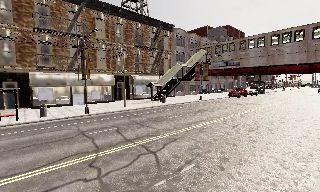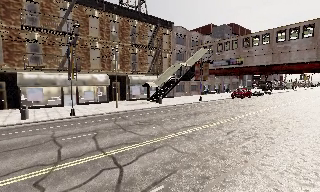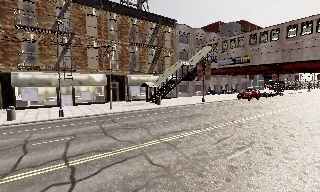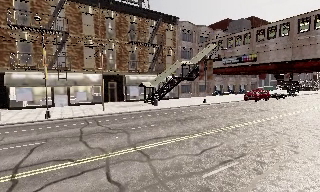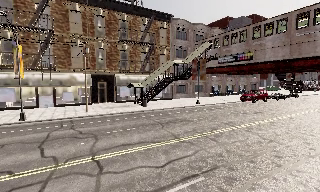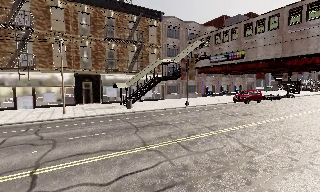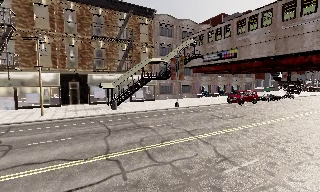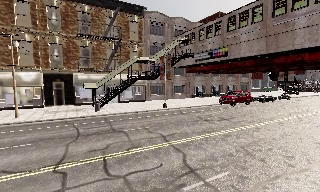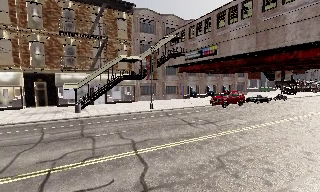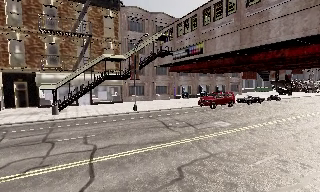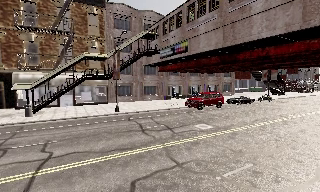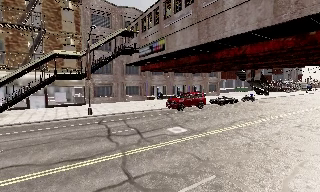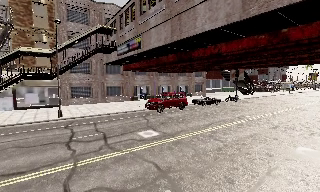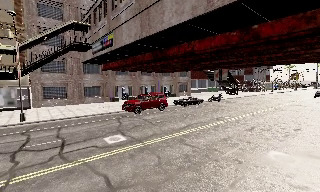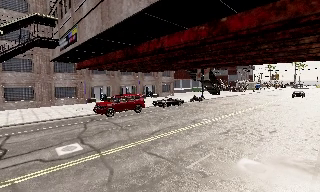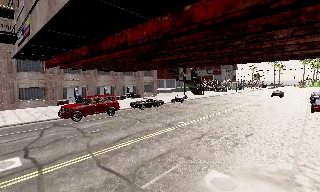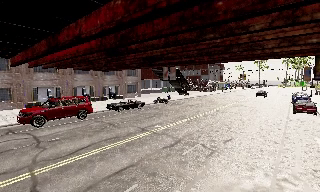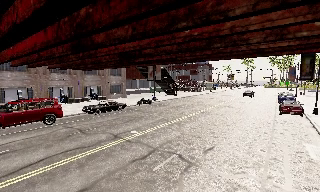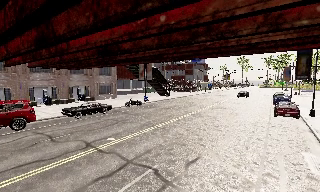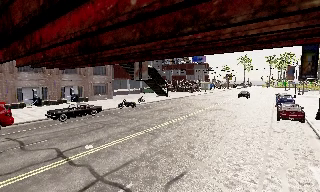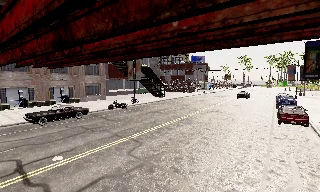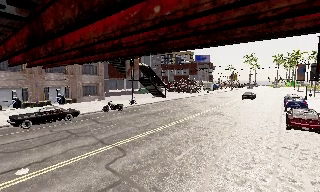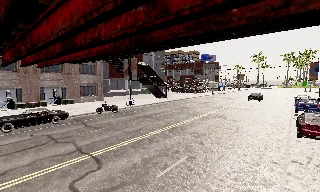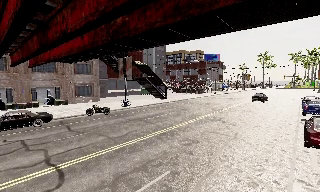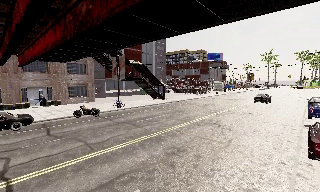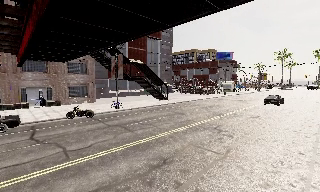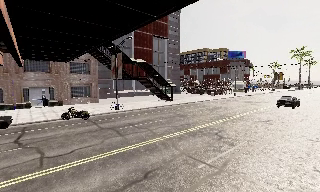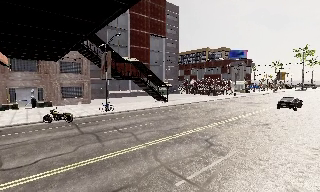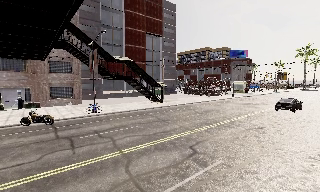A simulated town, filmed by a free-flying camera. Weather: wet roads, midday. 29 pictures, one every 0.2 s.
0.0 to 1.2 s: The camera pans to its left, which is counterclockwise from overhead, by about 10 degrees. It travels to its right and forward, about 13 m, so close, fixed things drift to the left.
1.2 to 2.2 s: The camera travels to its right and forward, about 10 m, so close, fixed things drift to the left.
2.2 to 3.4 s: The camera pans to its right, which is clockwise from overhead, by about 20 degrees. It travels to its right and forward, about 10 m, so close, fixed things drift to the left.
3.4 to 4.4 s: The camera travels forward and to its right, about 8 m, so what stands in front looms larger.
4.4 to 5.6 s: The camera pans to its left, which is counterclockwise from overhead, by about 10 degrees. It travels to its right and forward, about 9 m, so close, fixed things drift to the left.
The film runs forward here.
